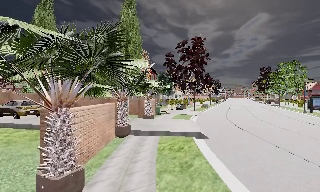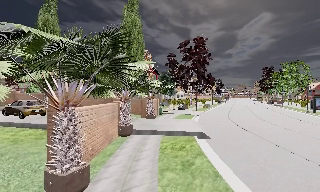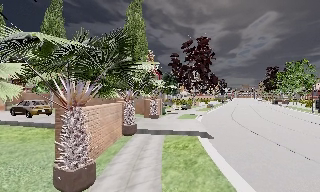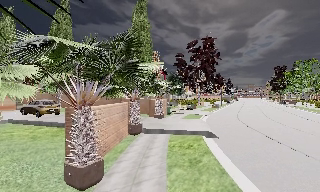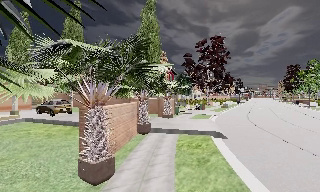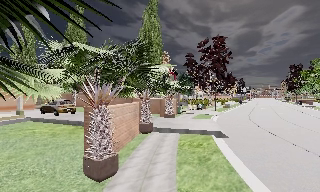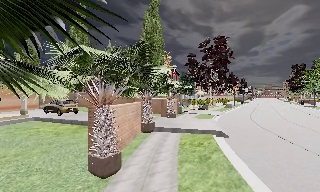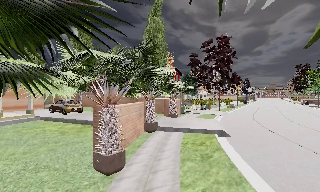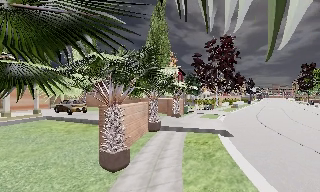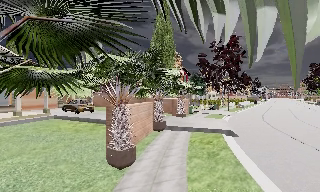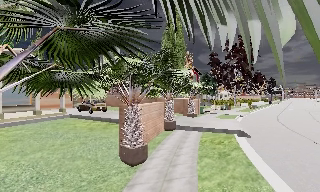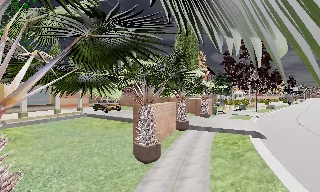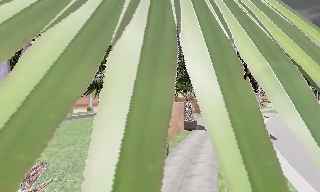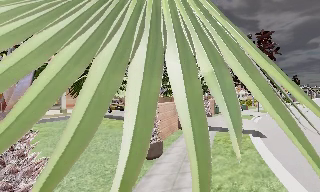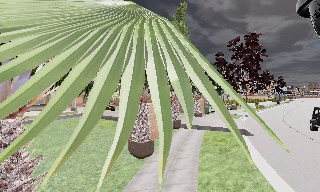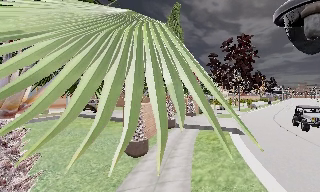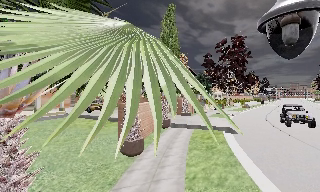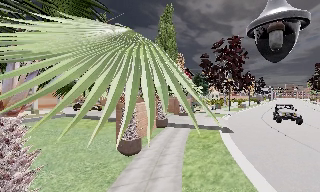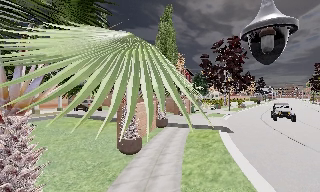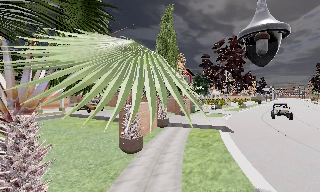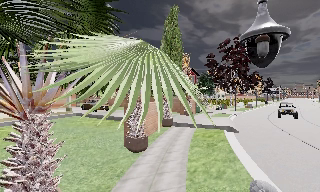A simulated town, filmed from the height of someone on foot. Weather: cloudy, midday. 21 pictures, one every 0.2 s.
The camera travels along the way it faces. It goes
backward.
0.0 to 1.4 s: The camera travels backward, about 1 m, so what stands in front gets smaller.
1.4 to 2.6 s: The camera pans to its left, which is counterclockwise from overhead, by about 10 degrees. It travels backward, about 1 m, so what stands in front gets smaller.
2.6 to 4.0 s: The camera travels backward, about 1 m, so what stands in front gets smaller.
The film runs backward here.
